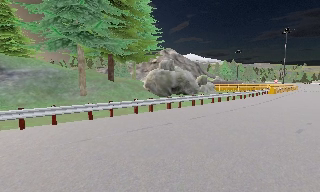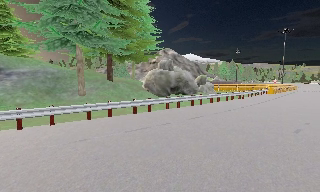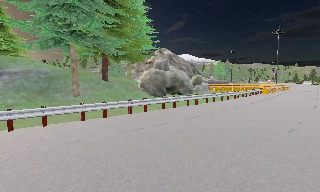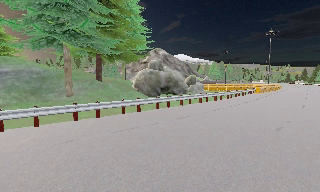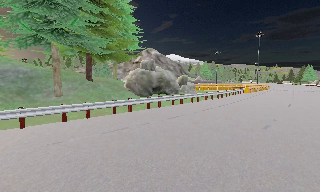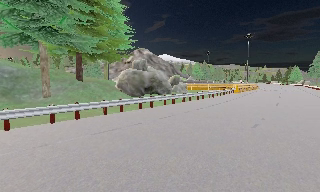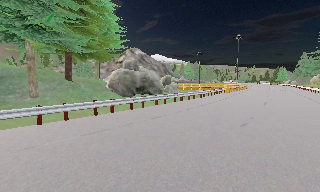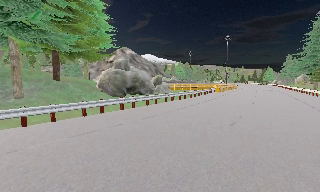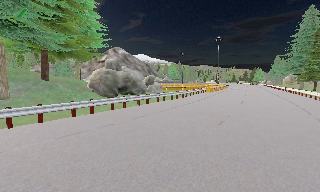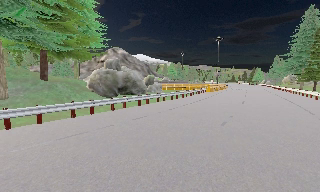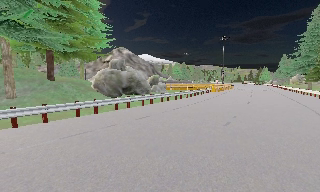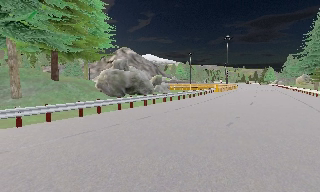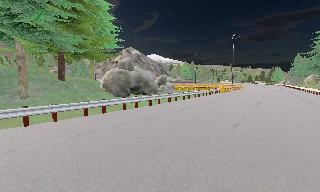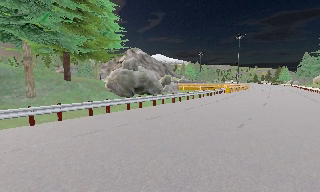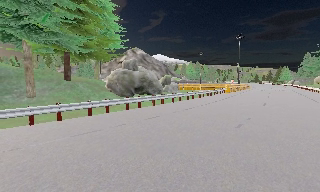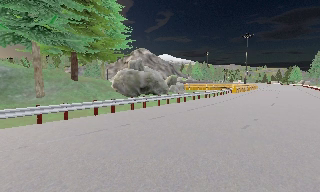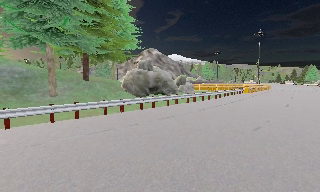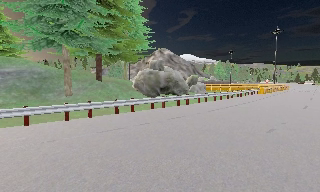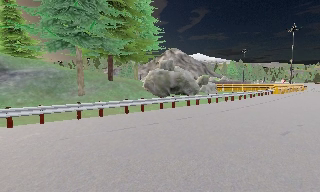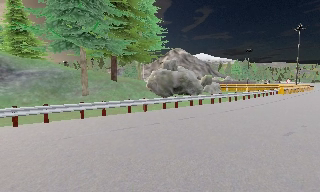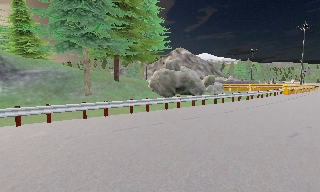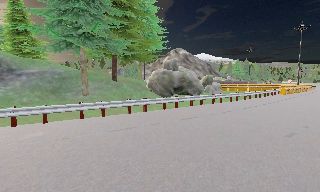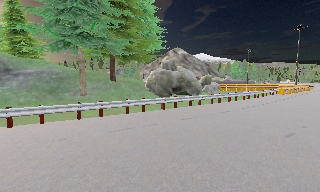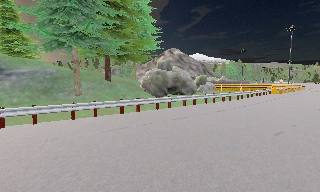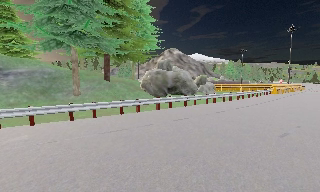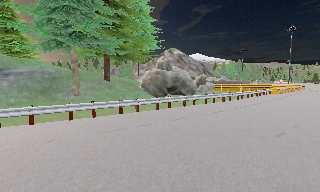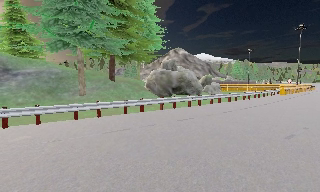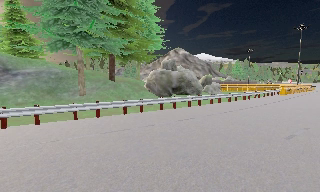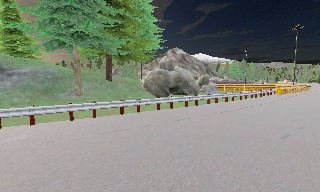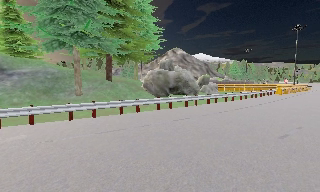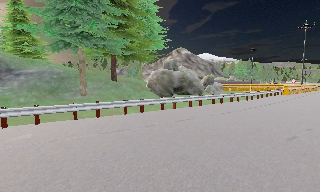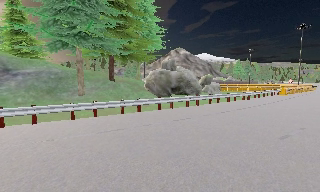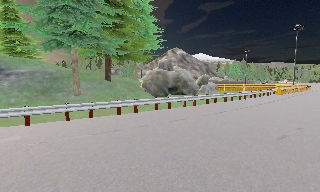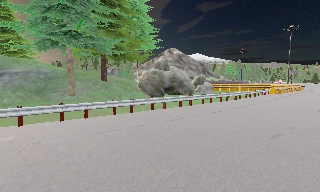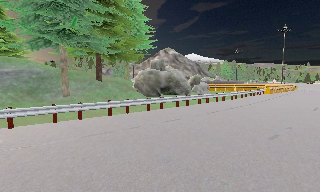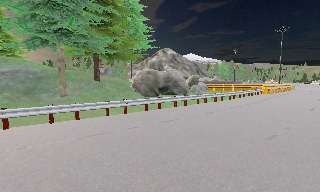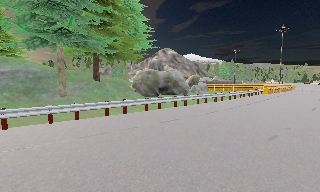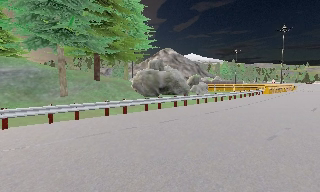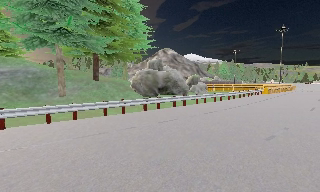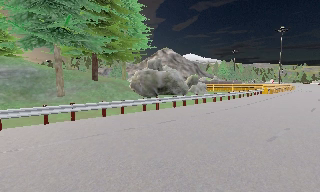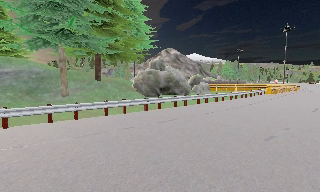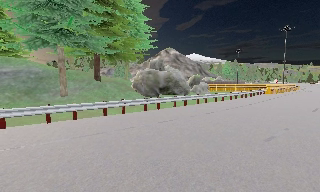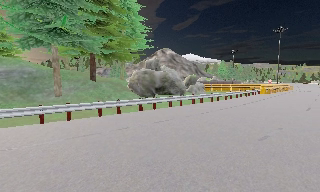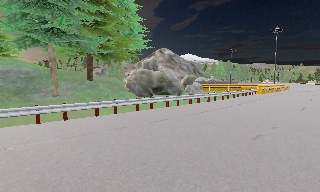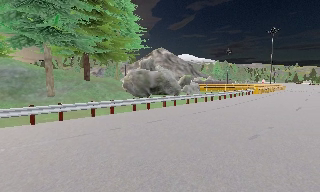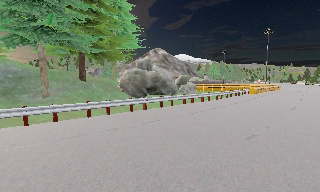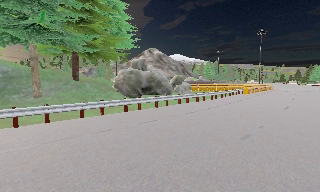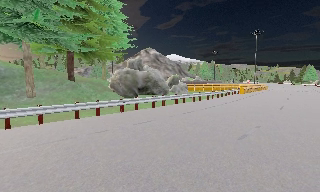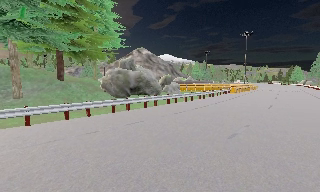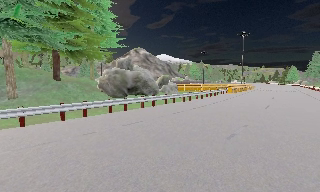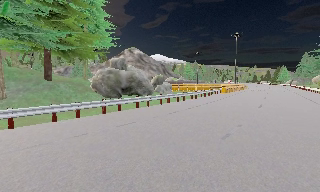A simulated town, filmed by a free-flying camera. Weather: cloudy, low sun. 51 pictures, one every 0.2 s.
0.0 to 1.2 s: The camera swings to its right by about 10 degrees, and the scene slides to the left.
1.2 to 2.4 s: The camera shifts only a little, or ends up much as it began.
2.4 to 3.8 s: The camera swings to its left by about 15 degrees, and the scene slides to the right.
3.8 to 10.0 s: The camera swings to its right by about 15 degrees, and the scene slides to the left. It travels forward and to its right, about 1.5 m, so what stands in front looms larger.
The film runs forward here.
